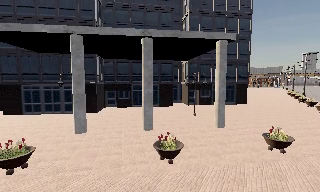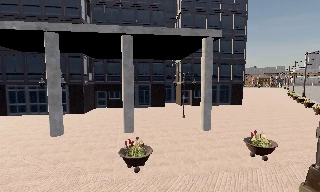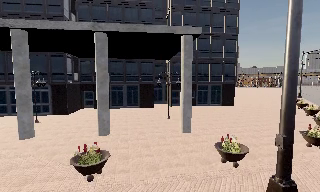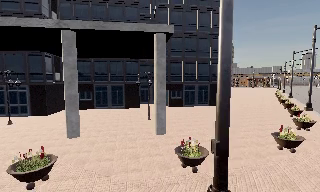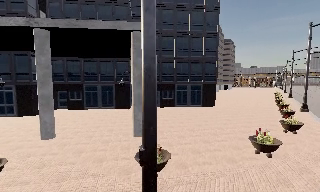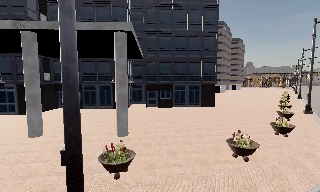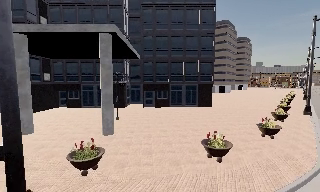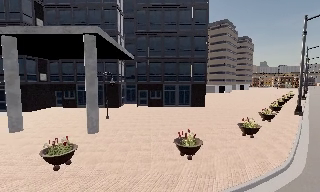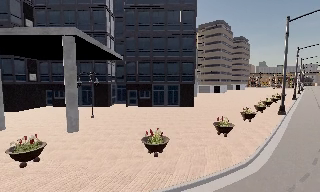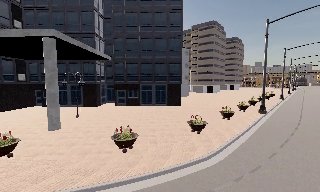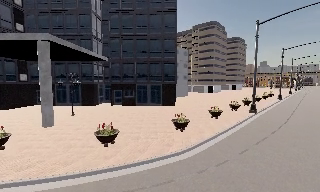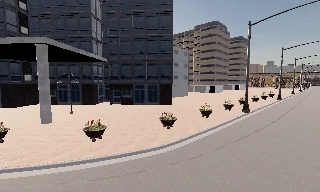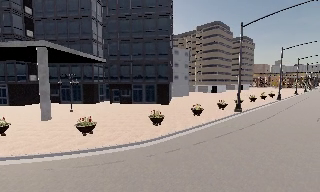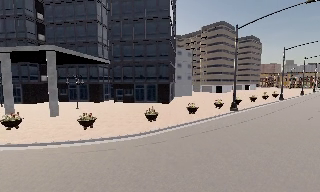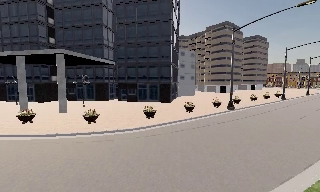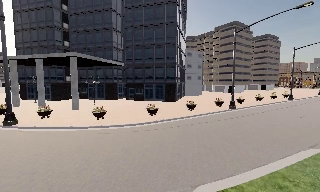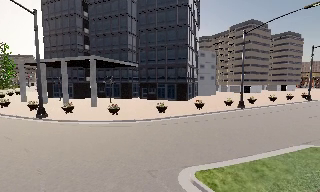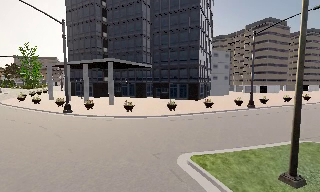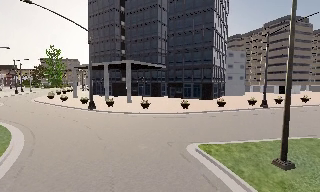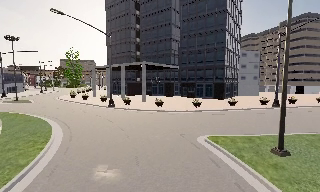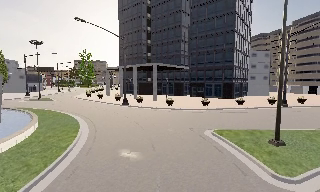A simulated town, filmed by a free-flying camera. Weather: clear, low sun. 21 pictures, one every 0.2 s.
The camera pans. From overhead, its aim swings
counterclockwise.
0.0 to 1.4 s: The camera travels to its right, about 11 m, so close, fixed things drift to the left.
1.4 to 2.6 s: The camera travels to its right and backward, about 9 m, so close, fixed things drift to the left.
2.6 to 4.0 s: The camera pans to its left, which is counterclockwise from overhead, by about 30 degrees. It travels backward, about 11 m.
The film runs backward here.
